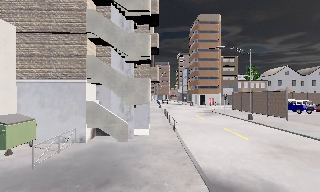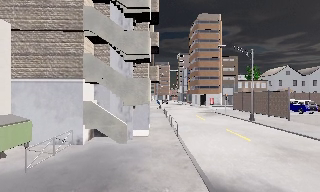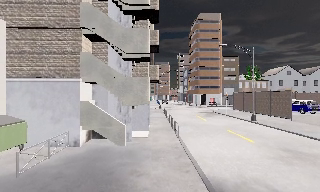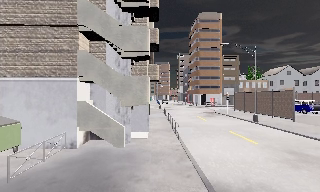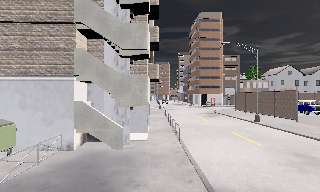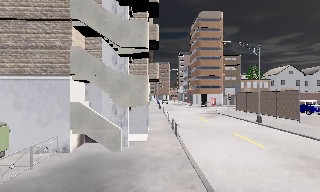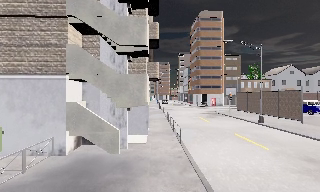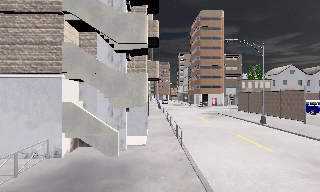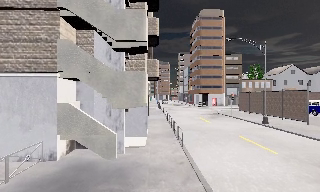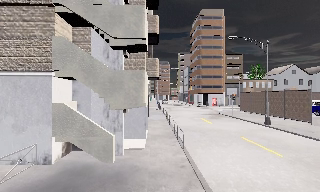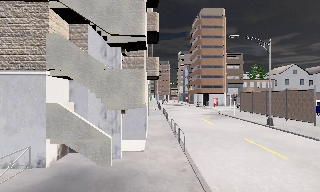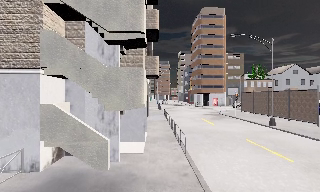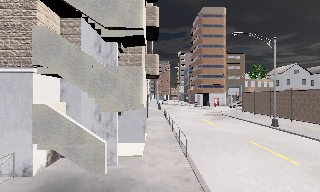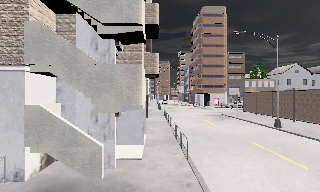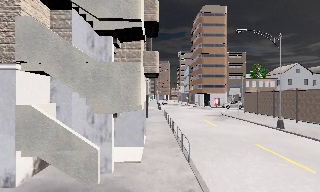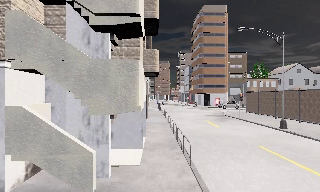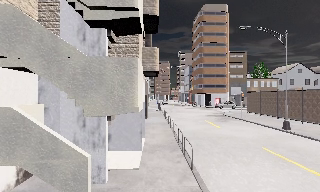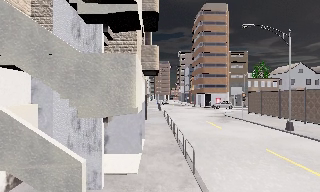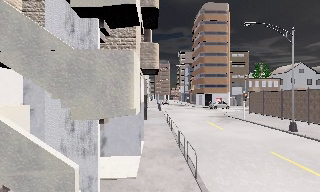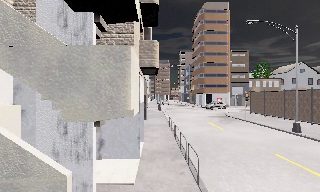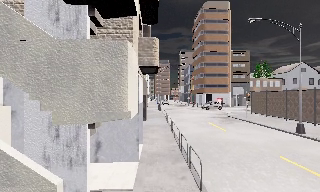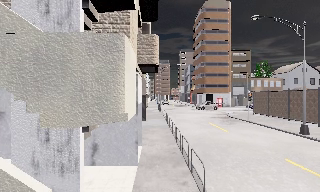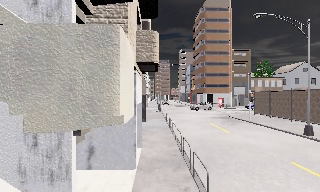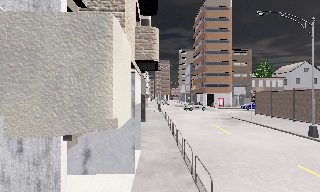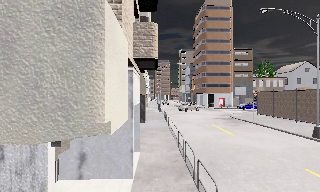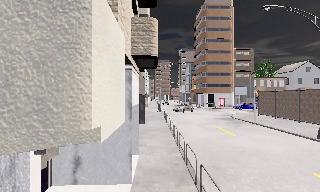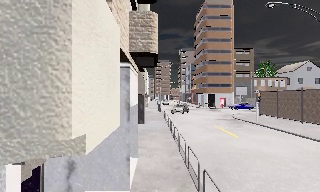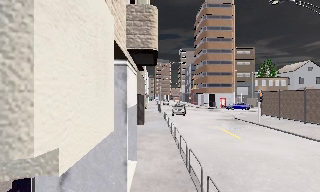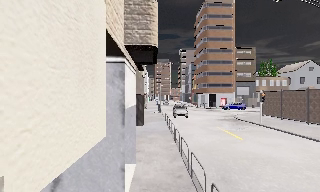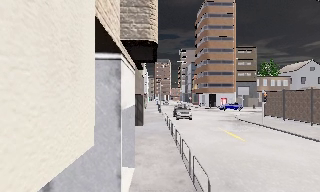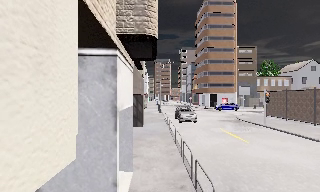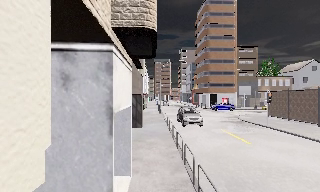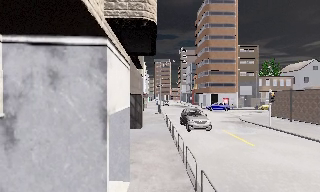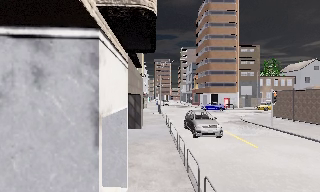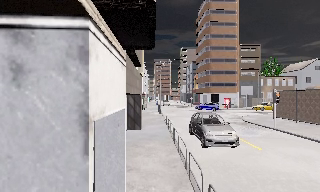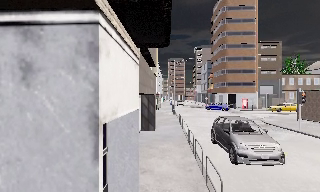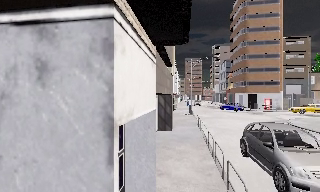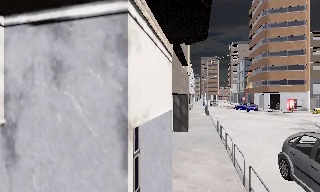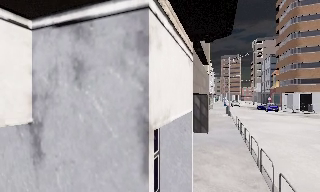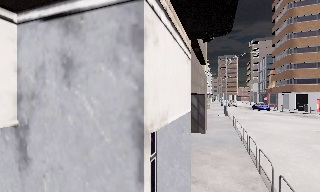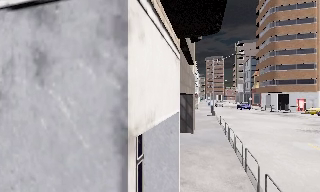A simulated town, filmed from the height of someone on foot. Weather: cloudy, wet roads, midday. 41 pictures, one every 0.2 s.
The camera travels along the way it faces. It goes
forward.
0.0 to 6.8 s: The camera travels forward, about 10 m, so what stands in front looms larger.
6.8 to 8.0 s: The scene slides to the right, as the camera pans about 20 degrees to its left. It travels forward, about 1 m, so what stands in front looms larger.
The film runs forward here.
